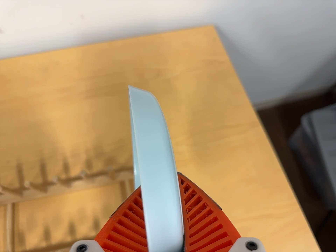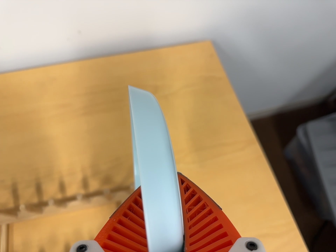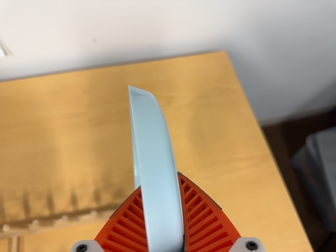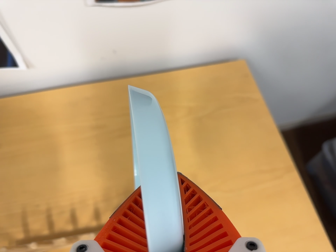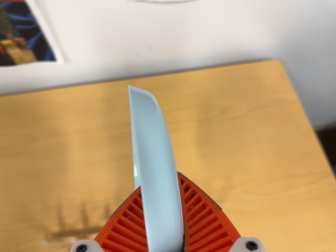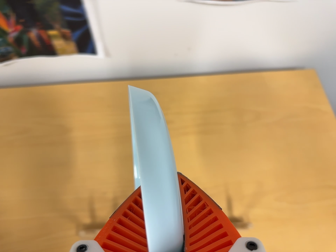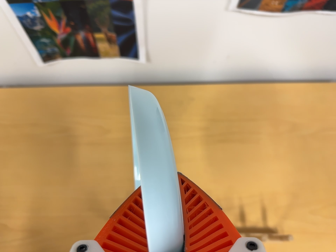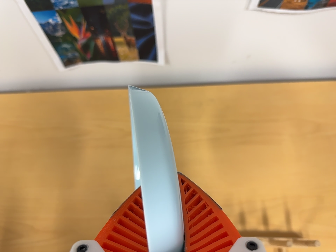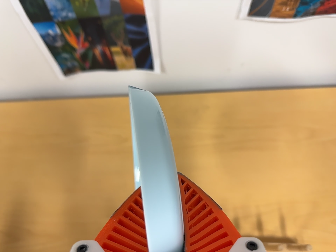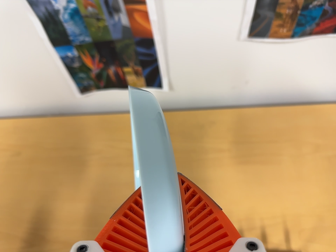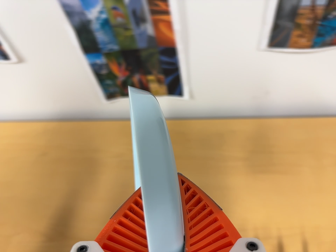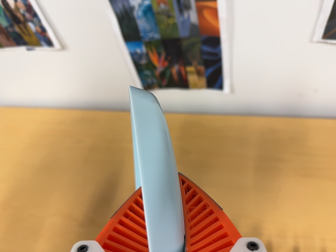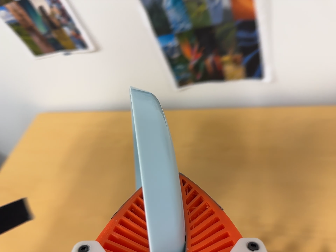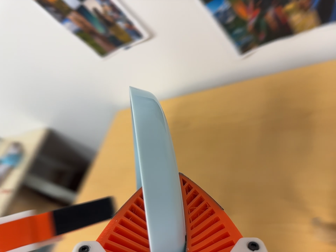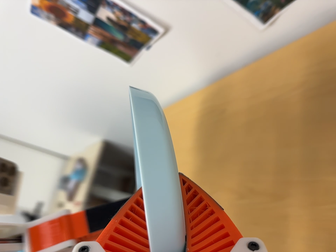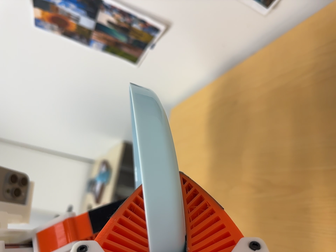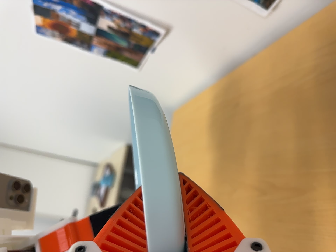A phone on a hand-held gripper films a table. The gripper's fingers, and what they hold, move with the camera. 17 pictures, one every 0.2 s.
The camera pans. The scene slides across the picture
to the right.
0.0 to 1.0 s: The camera travels to its left and toward the top of its view, about 16 cm, so close, fixed things drift to the right.
1.0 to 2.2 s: The scene slides to the right, as the camera pans about 25 degrees to its left. Its aim tips toward the top of its view by about 10 degrees, and the scene shifts downward. It rolls about its line of sight by about 10 degrees, and the scene rotates clockwise.
2.2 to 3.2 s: The scene slides to the right, as the camera pans about 45 degrees to its left. It travels to its right and forward, about 14 cm. It rolls about its line of sight by about 30 degrees, and the scene rotates counterclockwise.
The film runs backward here.
